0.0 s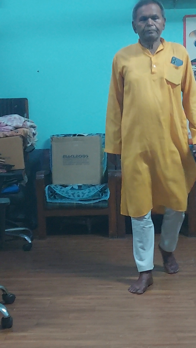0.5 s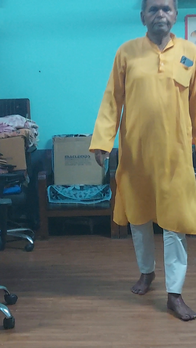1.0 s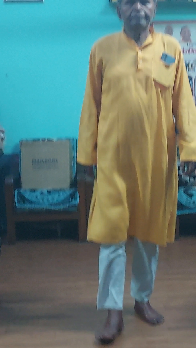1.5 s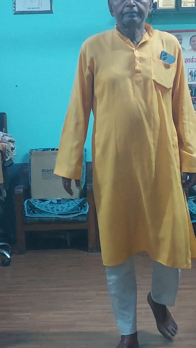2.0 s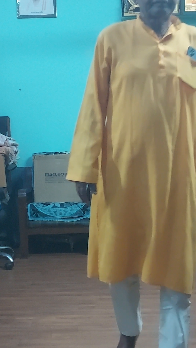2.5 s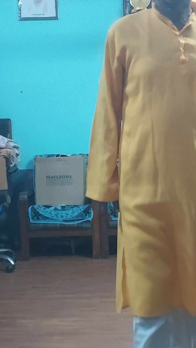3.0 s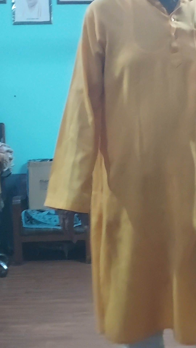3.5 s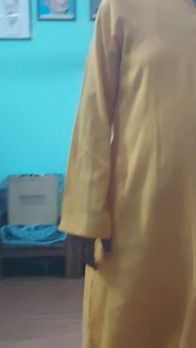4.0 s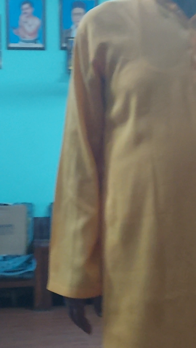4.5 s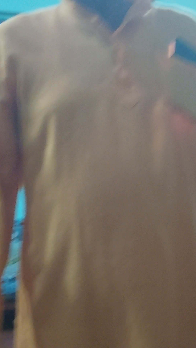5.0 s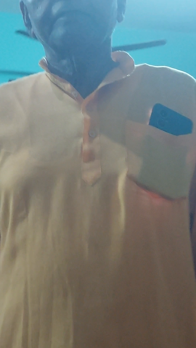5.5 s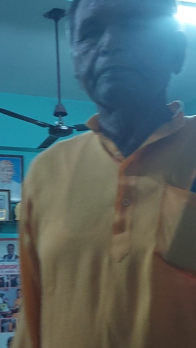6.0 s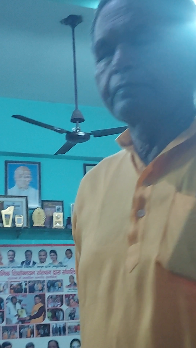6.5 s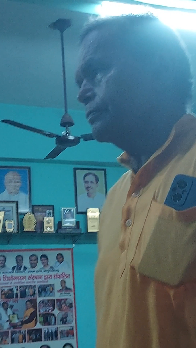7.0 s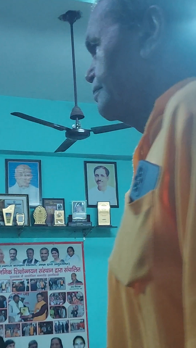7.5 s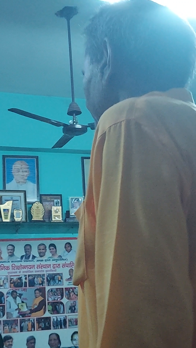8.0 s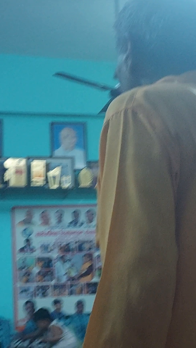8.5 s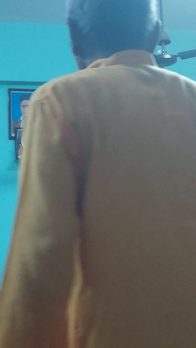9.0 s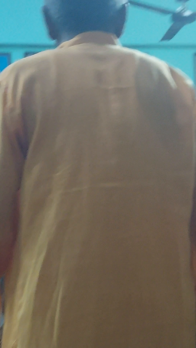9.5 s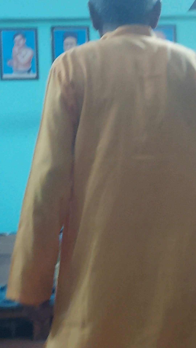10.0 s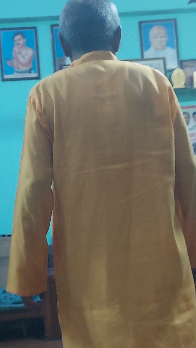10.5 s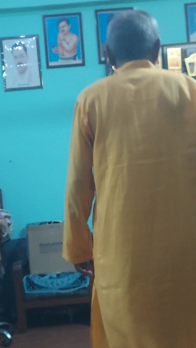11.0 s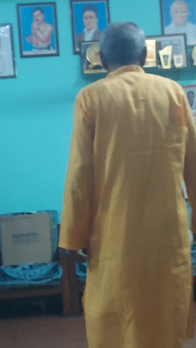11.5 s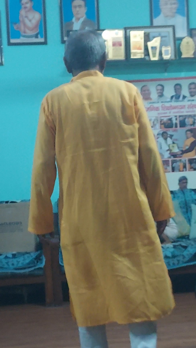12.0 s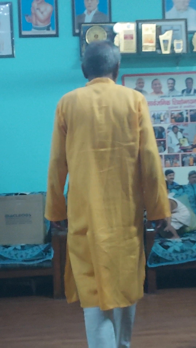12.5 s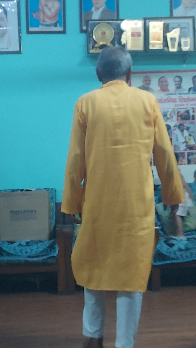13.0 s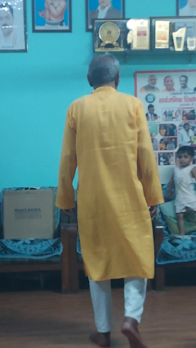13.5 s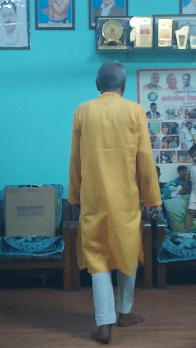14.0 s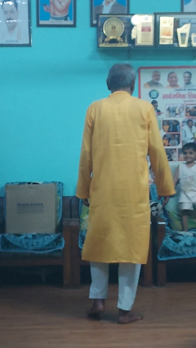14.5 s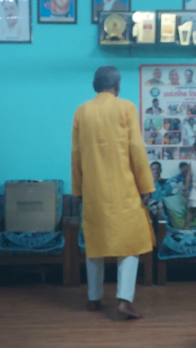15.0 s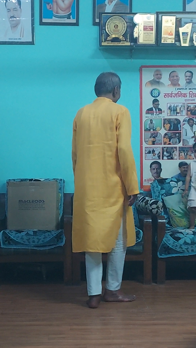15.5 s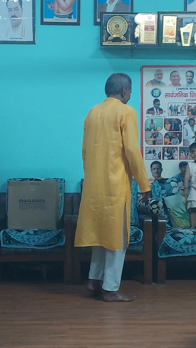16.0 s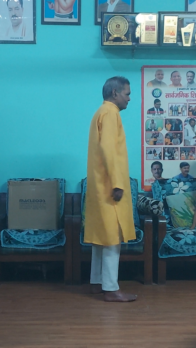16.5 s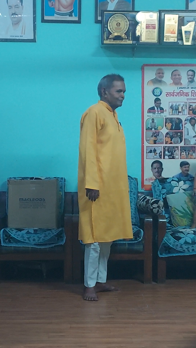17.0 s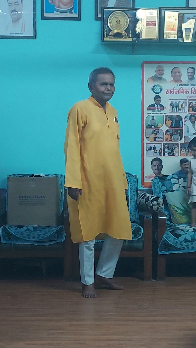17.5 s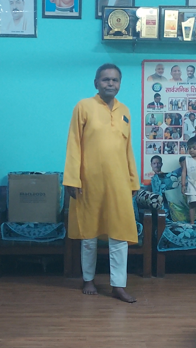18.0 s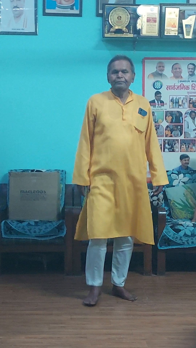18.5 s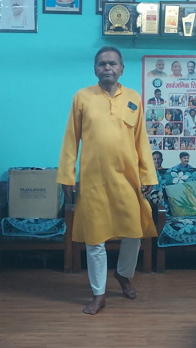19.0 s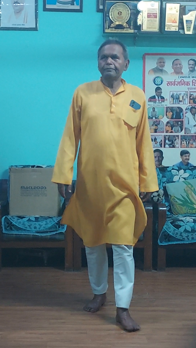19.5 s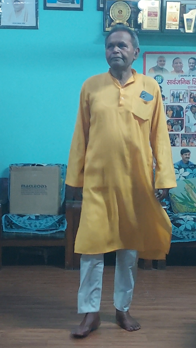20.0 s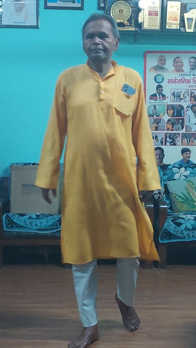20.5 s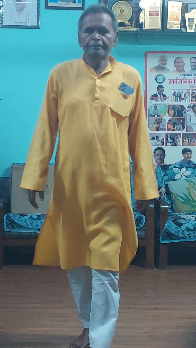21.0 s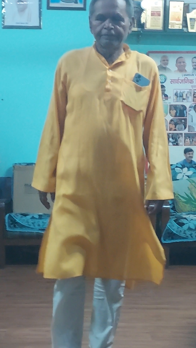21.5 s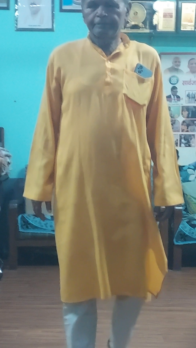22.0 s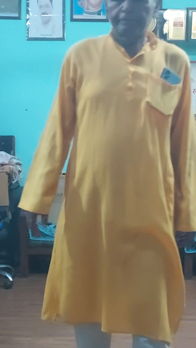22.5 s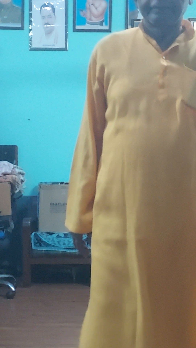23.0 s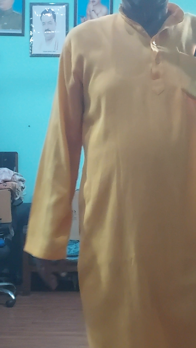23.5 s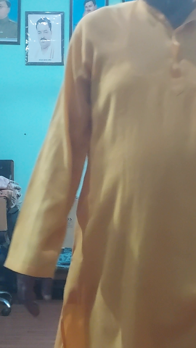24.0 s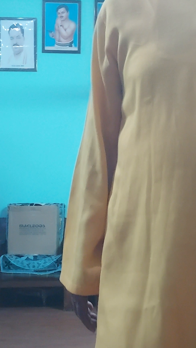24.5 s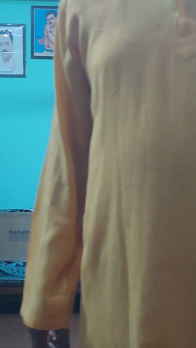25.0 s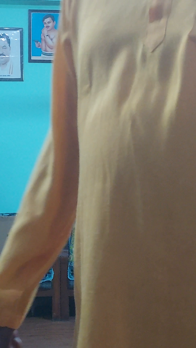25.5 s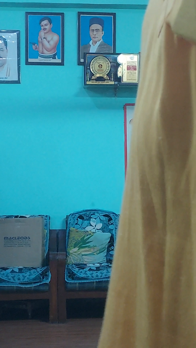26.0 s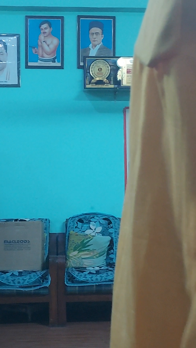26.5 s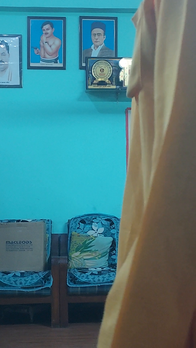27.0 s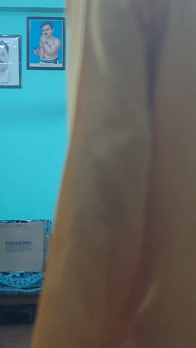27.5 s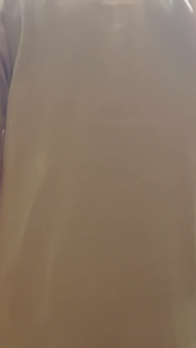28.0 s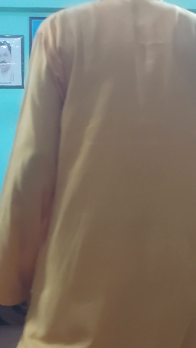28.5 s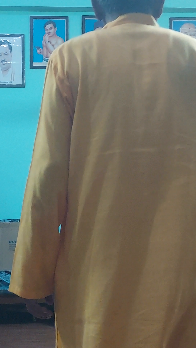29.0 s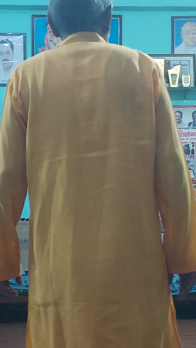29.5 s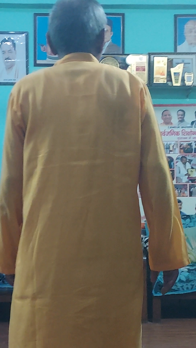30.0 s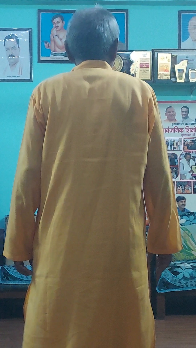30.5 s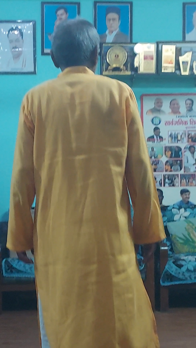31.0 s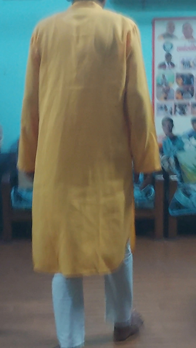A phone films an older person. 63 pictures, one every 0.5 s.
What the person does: Walking.
